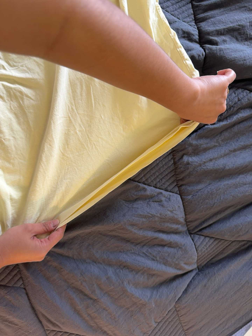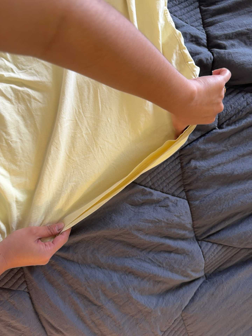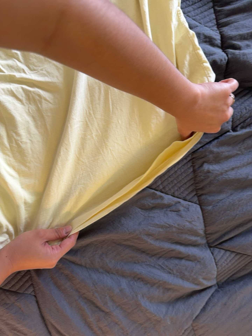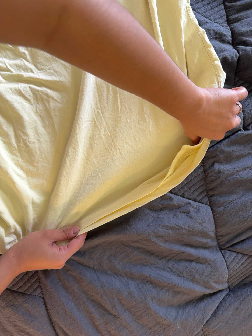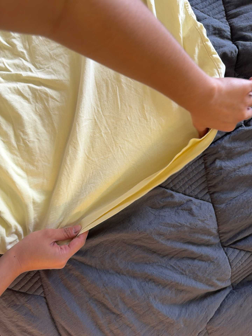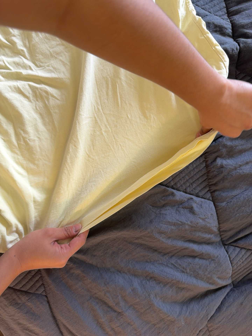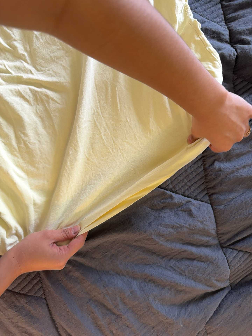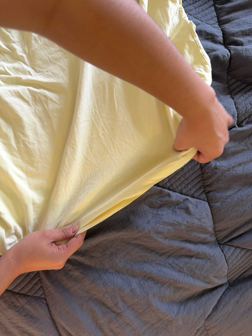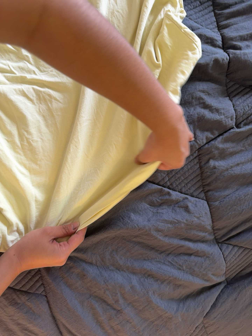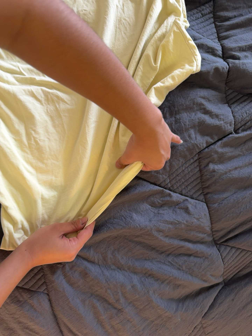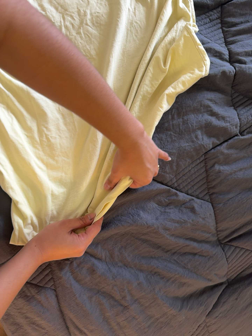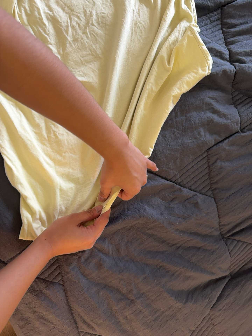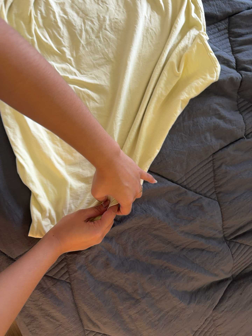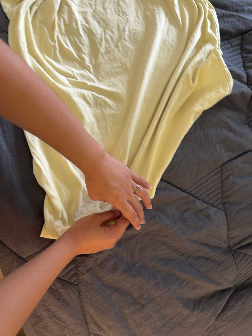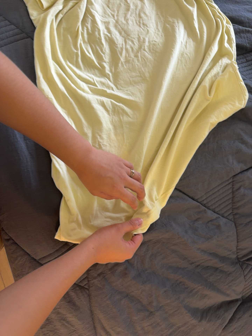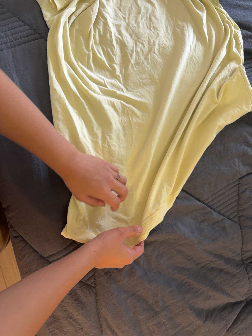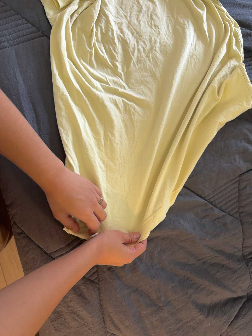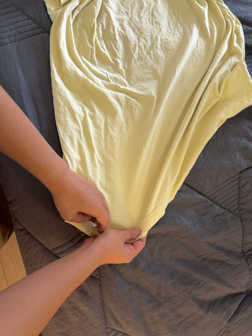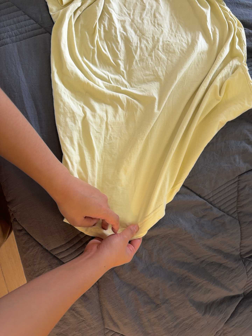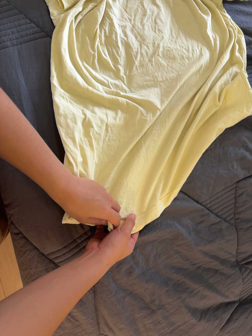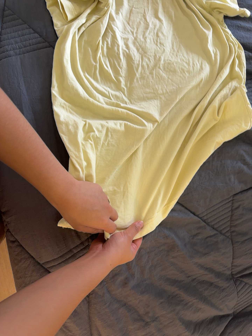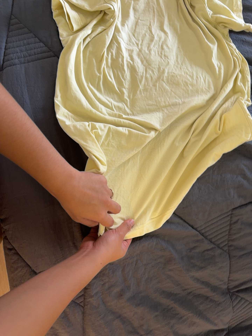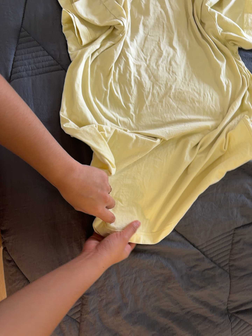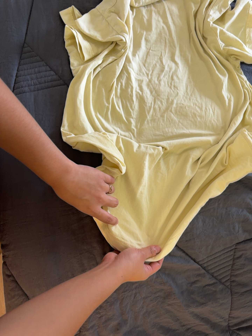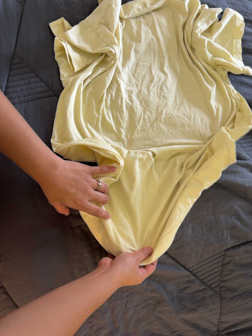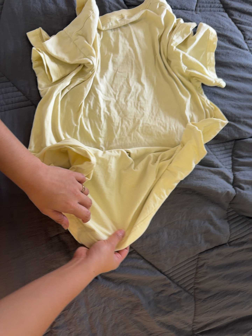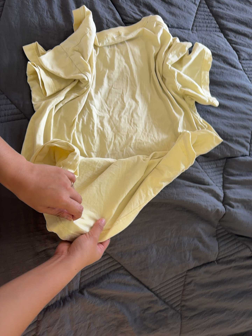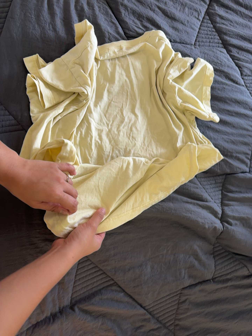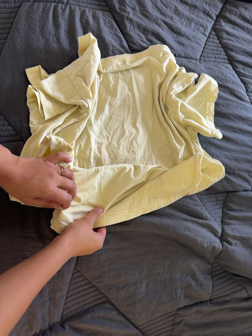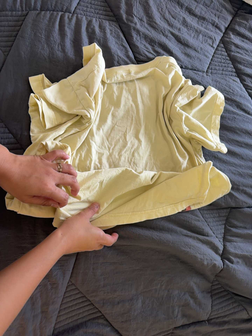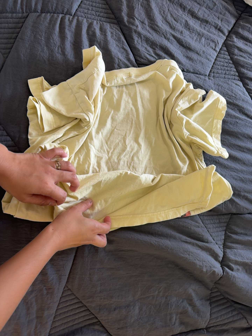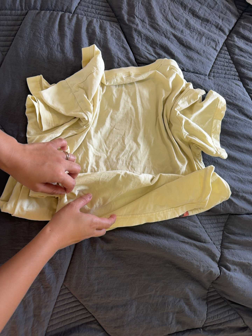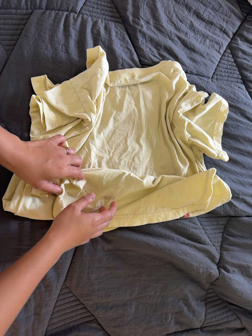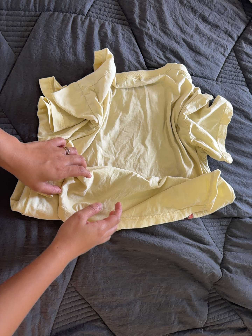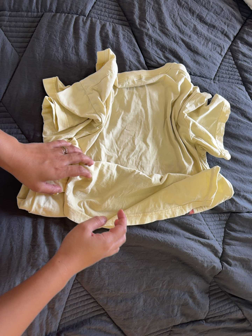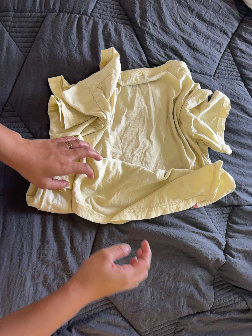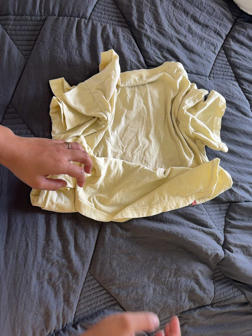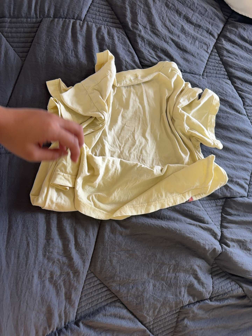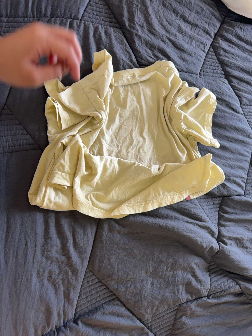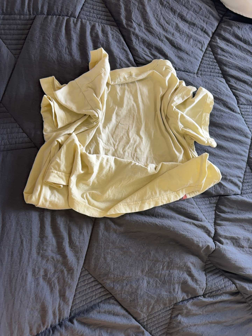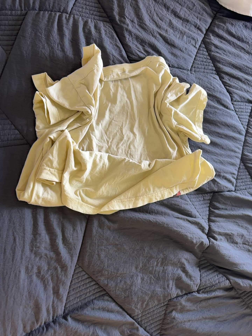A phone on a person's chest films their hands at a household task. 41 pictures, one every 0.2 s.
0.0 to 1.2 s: The camera shifts only a little, or ends up much as it began.
1.2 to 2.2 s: The camera travels to its left and toward the bottom of its view, about 10 cm.
2.2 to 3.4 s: The camera travels to its left, about 12 cm, so close, fixed things drift to the right. It rolls about its line of sight by about 10 degrees, and the scene rotates clockwise.
3.4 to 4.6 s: The camera travels toward the top of its view, about 9 cm, so close, fixed things drift downward. It rolls about its line of sight by about 10 degrees, and the scene rotates clockwise.
4.6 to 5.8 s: The camera travels toward the top of its view and to its right, about 12 cm, so close, fixed things drift downward. It rolls about its line of sight by about 10 degrees, and the scene rotates clockwise.
5.8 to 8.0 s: The camera travels to its left, about 7 cm.
The film runs backward here.
